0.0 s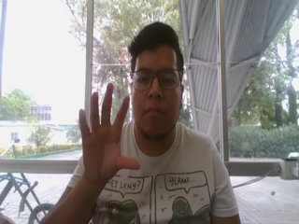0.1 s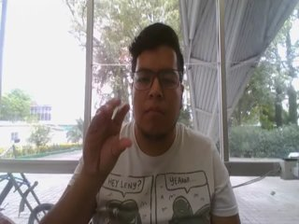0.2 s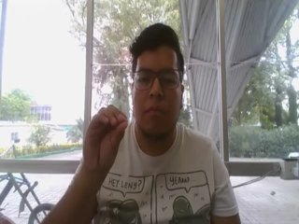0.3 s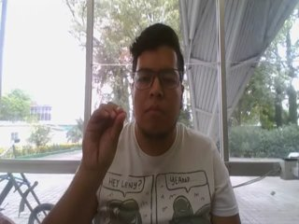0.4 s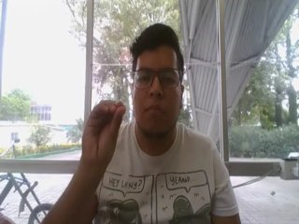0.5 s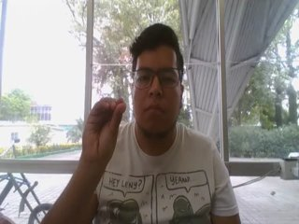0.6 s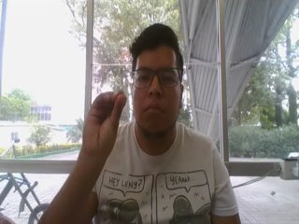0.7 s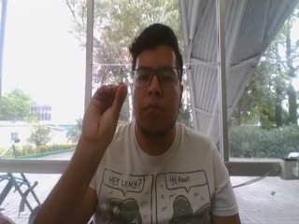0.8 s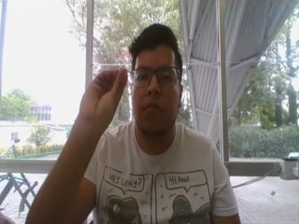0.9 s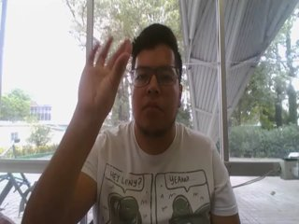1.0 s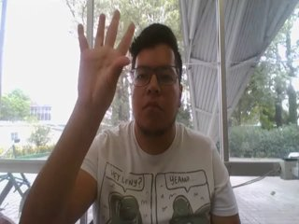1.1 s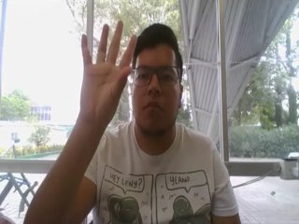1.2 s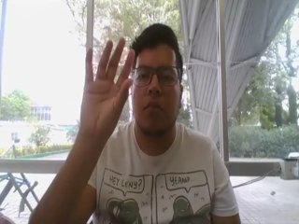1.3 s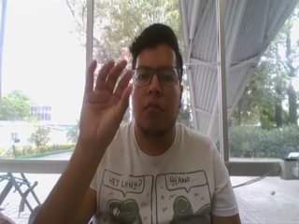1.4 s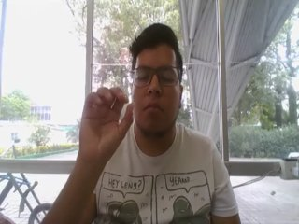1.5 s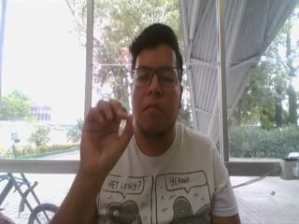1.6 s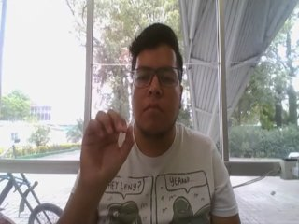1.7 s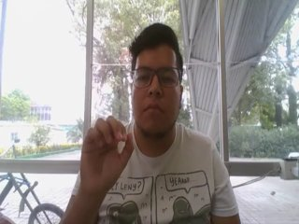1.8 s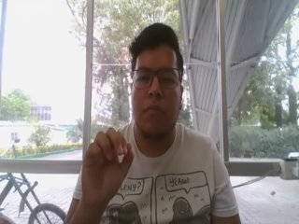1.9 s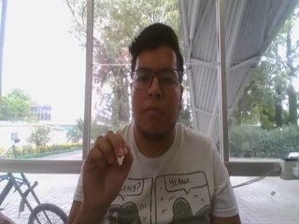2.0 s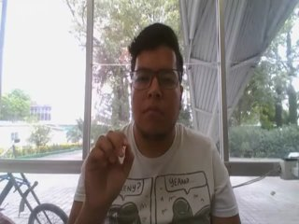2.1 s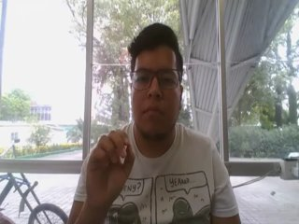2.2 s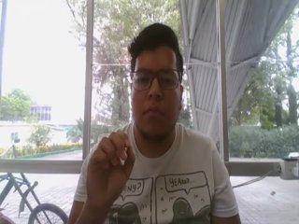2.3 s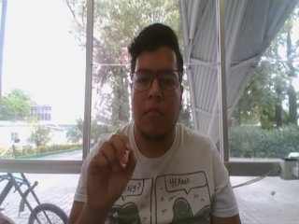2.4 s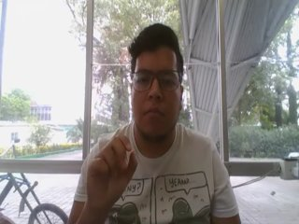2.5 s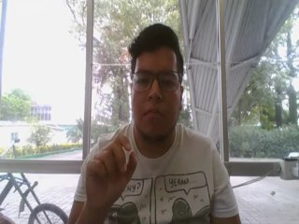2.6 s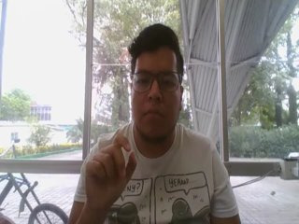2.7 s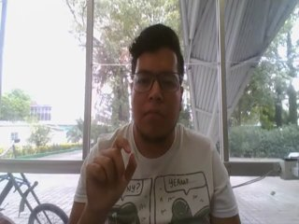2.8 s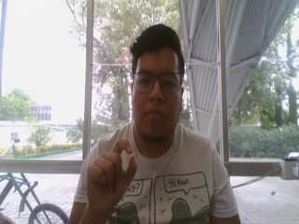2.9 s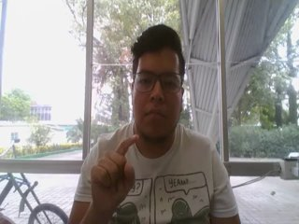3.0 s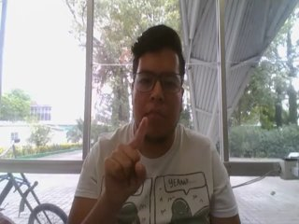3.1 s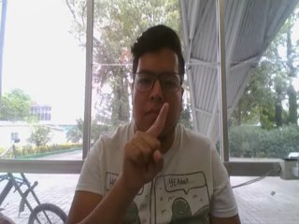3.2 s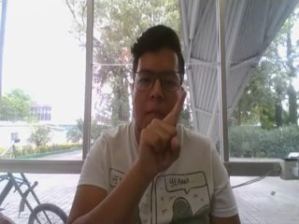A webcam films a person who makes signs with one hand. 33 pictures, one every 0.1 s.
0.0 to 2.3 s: Non-gesture.
2.4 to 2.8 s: On the screen the hand sweeps upward. The name of the sign: Throw up.
2.9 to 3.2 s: Pointing with one finger.
